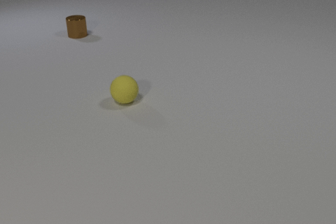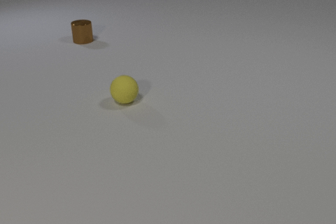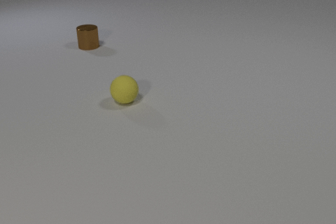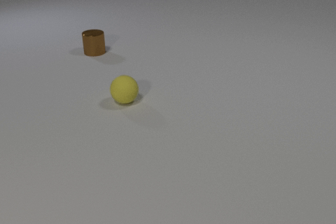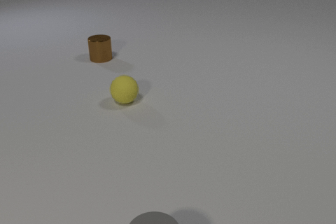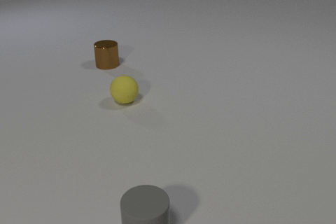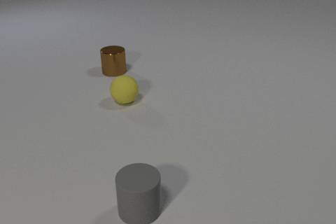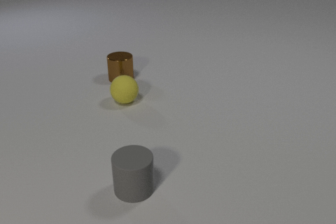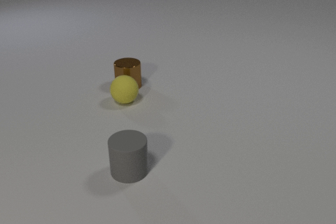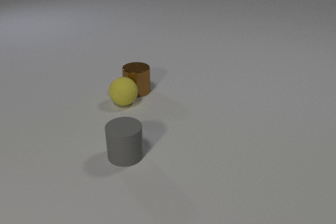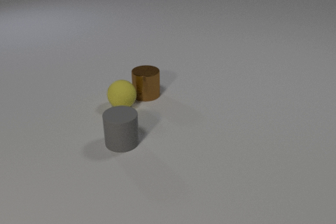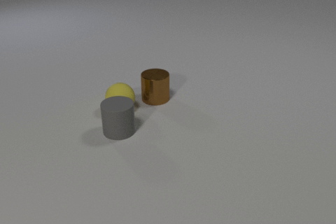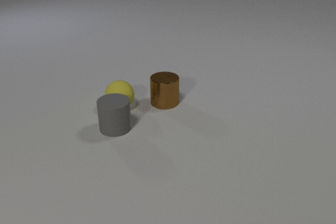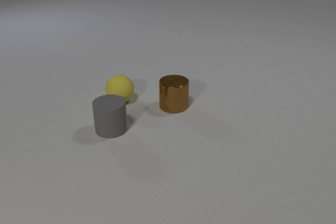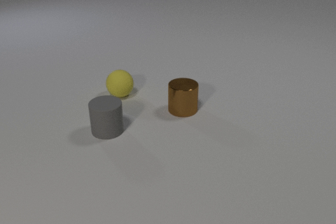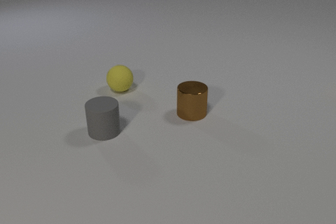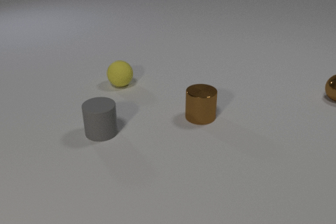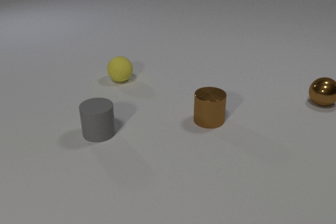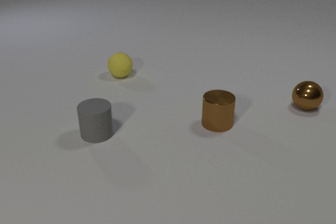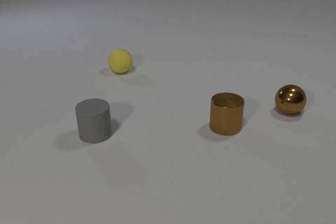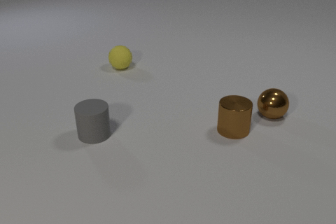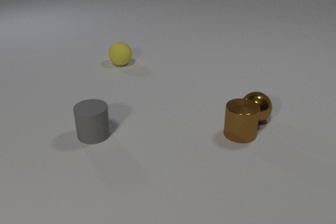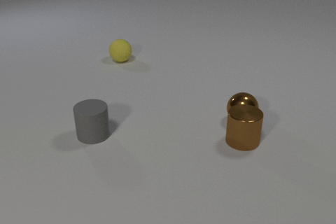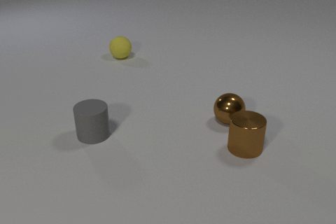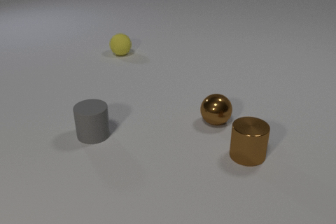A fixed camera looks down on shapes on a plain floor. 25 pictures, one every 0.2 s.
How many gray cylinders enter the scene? 1.
What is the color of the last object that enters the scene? brown.
How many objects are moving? 4.
0.0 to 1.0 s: The brown metal cylinder slides toward the camera. The gray rubber cylinder comes in at the bottom edge, slides away from the camera.
1.0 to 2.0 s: The brown metal cylinder slides toward the camera and to the right. The yellow rubber sphere rolls toward the camera. The gray rubber cylinder slides away from the camera. The brown metal cylinder and the yellow rubber sphere collide.
2.0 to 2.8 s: The brown metal cylinder slides to the right and toward the camera. The yellow rubber sphere rolls away from the camera. The gray rubber cylinder slides away from the camera and to the left. The yellow rubber sphere and the gray rubber cylinder collide.
2.8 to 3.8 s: The brown metal cylinder slides to the right and toward the camera. The yellow rubber sphere rolls away from the camera. The brown metal sphere comes in at the right edge, rolls toward the camera and to the left. The gray rubber cylinder slides to the left.
3.8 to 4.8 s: The brown metal cylinder slides toward the camera and to the right. The yellow rubber sphere rolls away from the camera. The brown metal sphere rolls to the left and toward the camera. The brown metal cylinder and the brown metal sphere collide.
